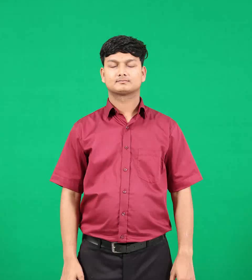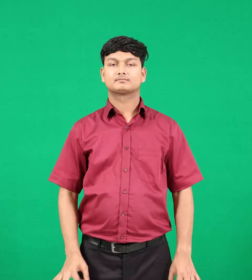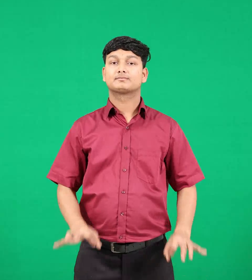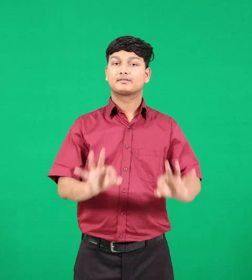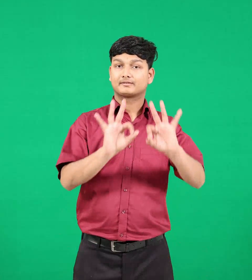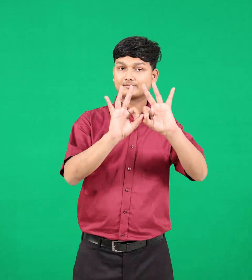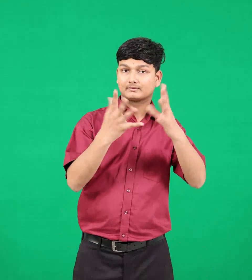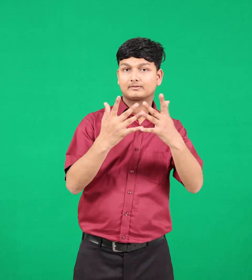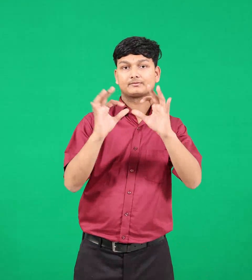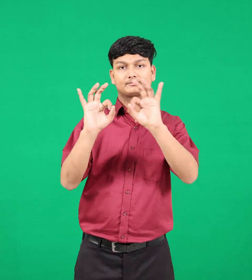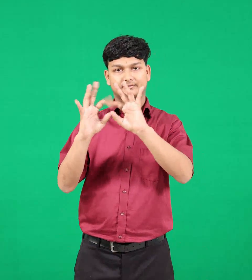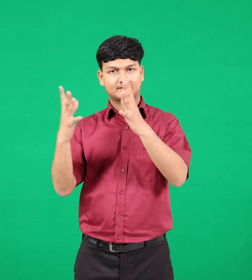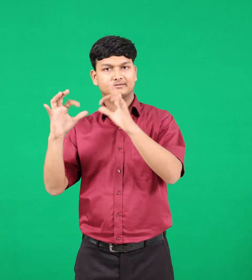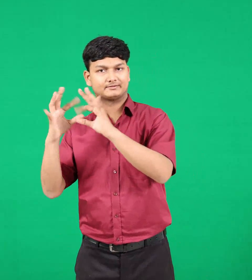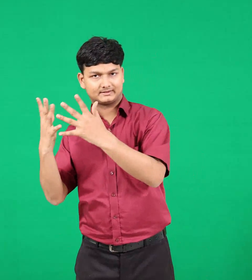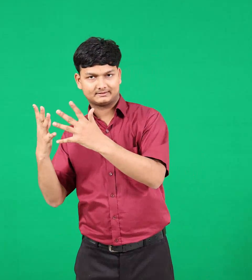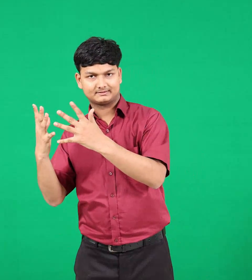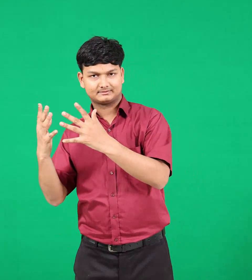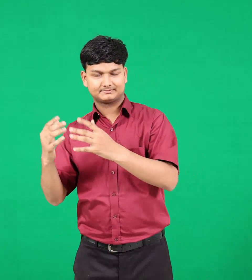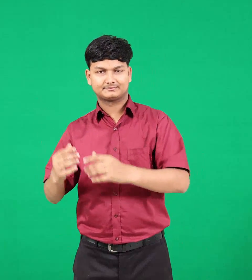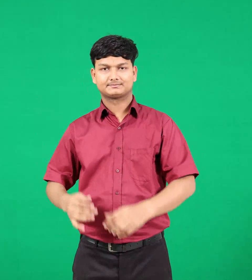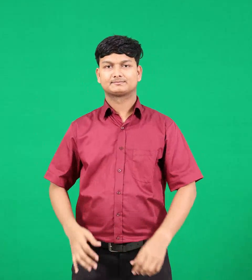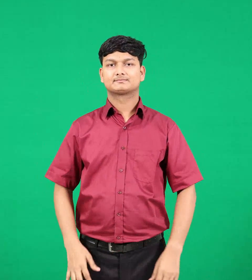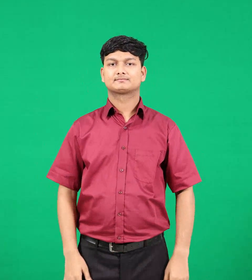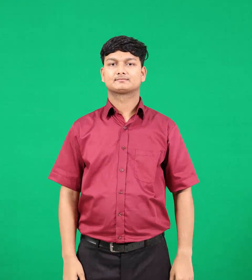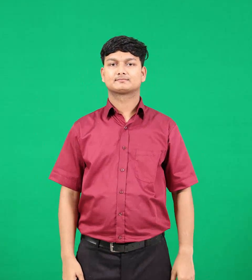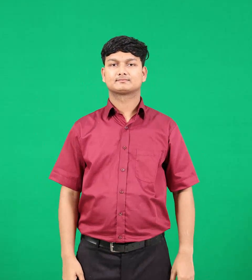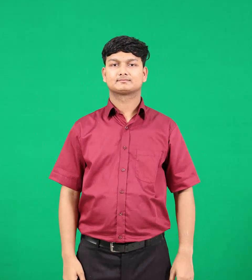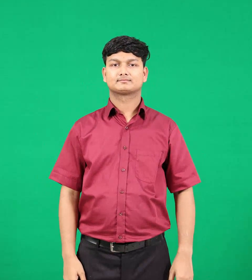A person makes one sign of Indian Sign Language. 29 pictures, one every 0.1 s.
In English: families
